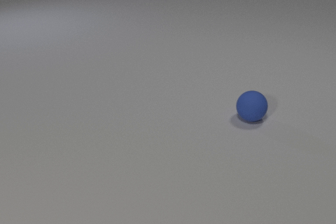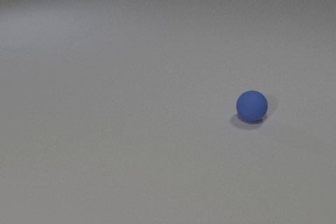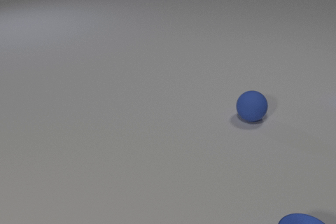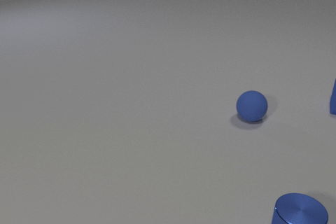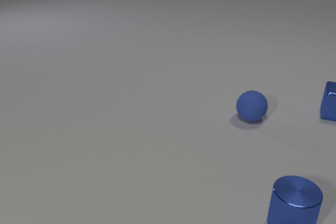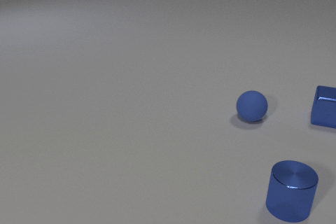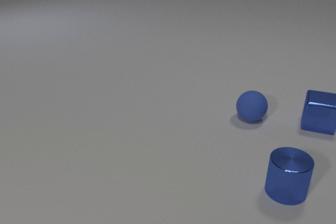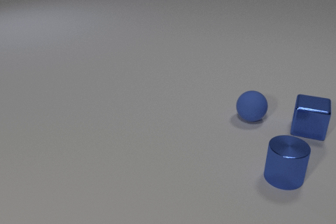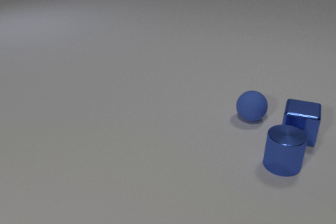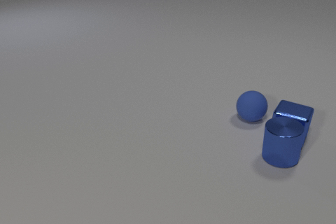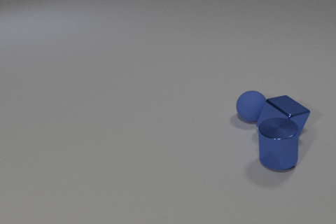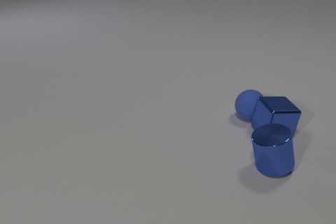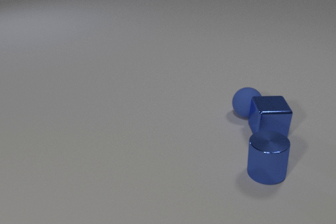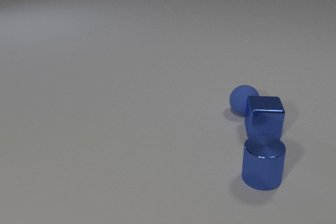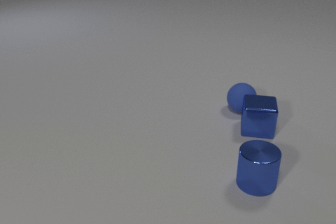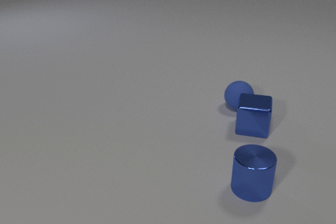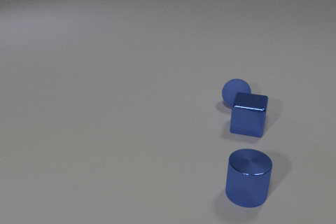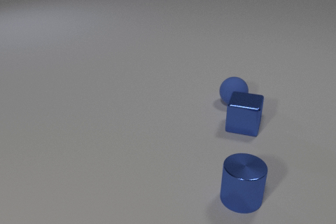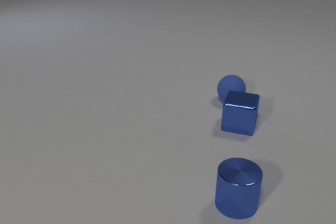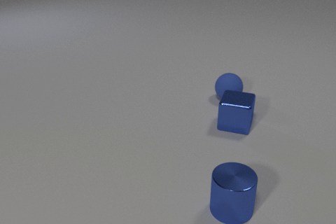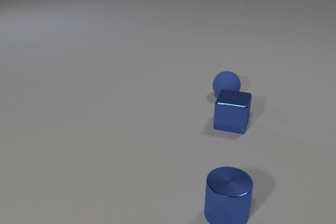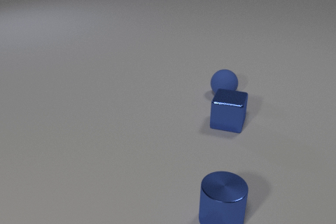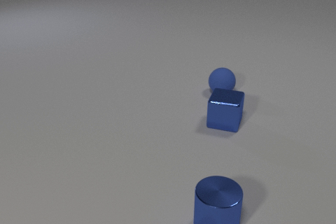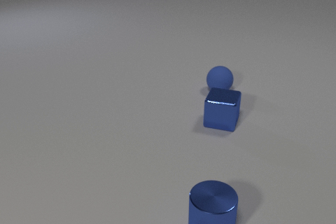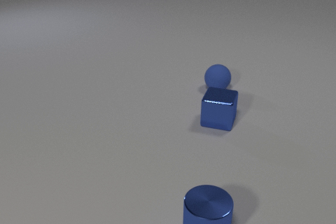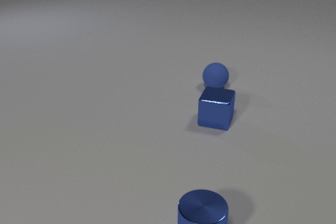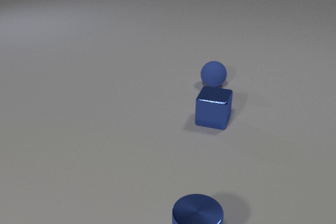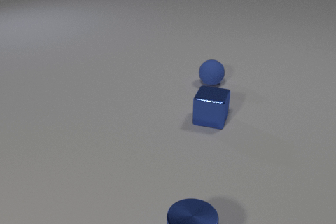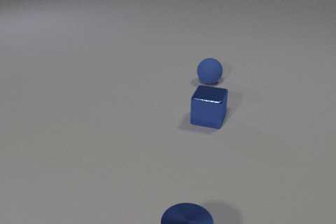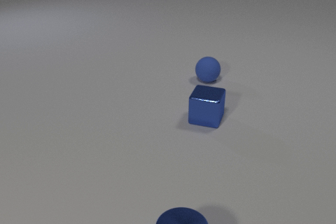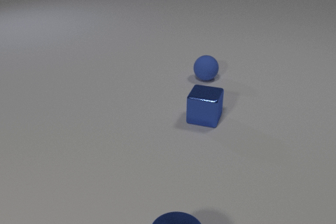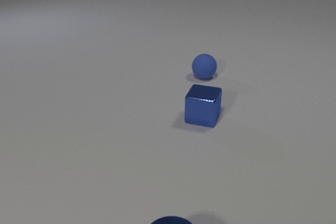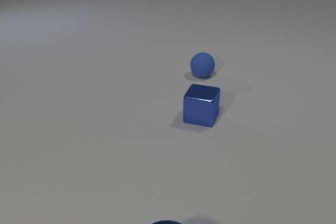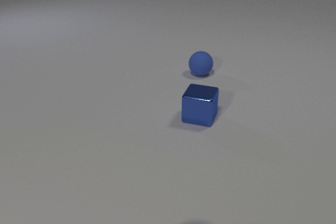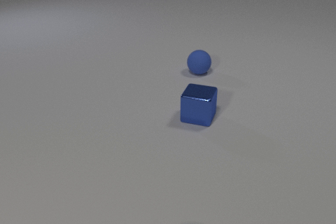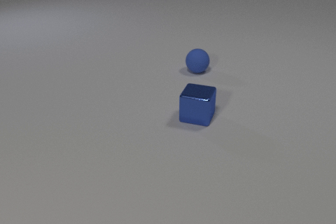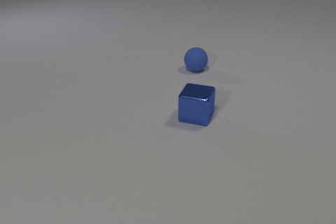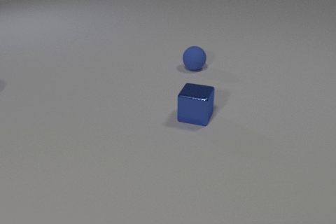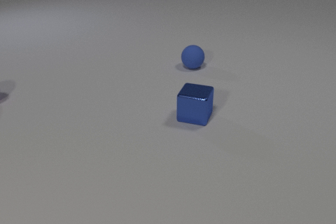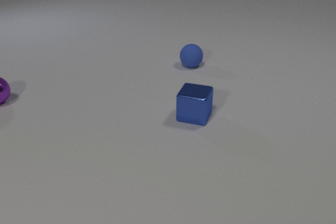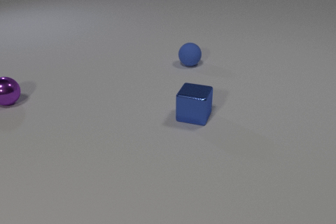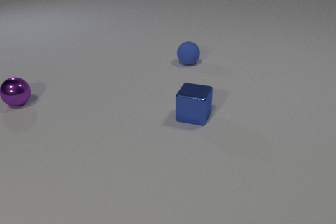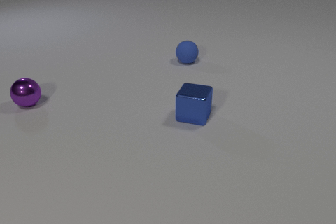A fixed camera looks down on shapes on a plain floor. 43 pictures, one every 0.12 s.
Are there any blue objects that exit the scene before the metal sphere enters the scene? yes.
What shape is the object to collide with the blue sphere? cube.
How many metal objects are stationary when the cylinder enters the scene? 0.
0.00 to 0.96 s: The blue metal cylinder comes in at the bottom edge, slides away from the camera. The blue metal cube comes in at the right edge, slides toward the camera and to the left.
0.96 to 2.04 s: The blue metal cylinder slides toward the camera and to the left. The blue metal cube slides to the left, spins so that its near face slides to the left, clockwise seen from above. The blue rubber sphere rolls away from the camera and to the left. The blue metal cylinder and the blue metal cube collide. The blue metal cube and the blue rubber sphere collide.
2.04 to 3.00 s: The blue metal cylinder slides toward the camera and to the left. The blue metal cube slides to the left. The blue rubber sphere rolls away from the camera and to the left.
3.00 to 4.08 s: The blue metal cylinder slides toward the camera and to the left, leaves at the bottom edge. The blue metal cube slides to the left. The blue rubber sphere rolls away from the camera and to the left.
4.08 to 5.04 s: The blue rubber sphere rolls away from the camera and to the left. The purple metal sphere comes in at the left edge, rolls to the right and toward the camera.
